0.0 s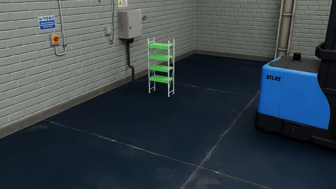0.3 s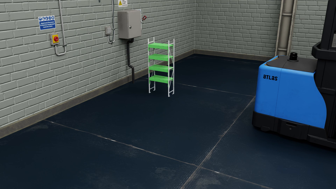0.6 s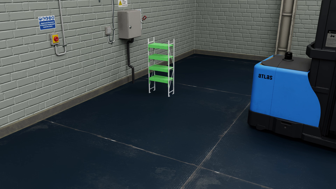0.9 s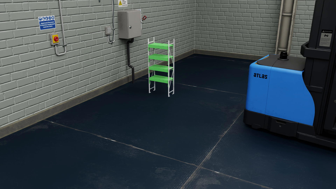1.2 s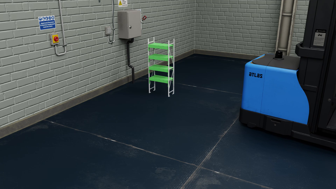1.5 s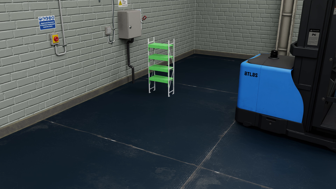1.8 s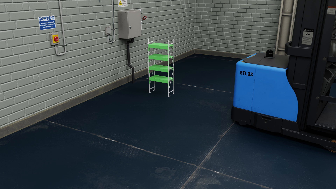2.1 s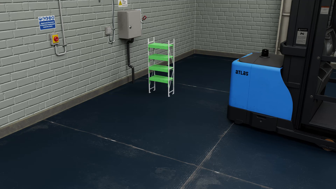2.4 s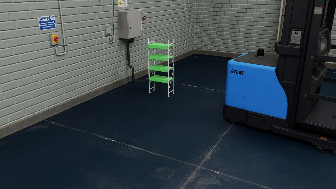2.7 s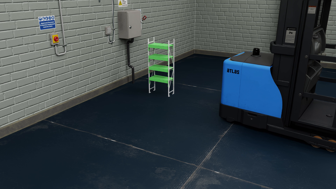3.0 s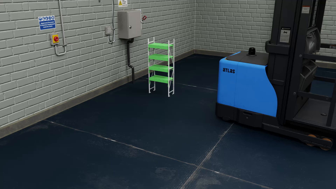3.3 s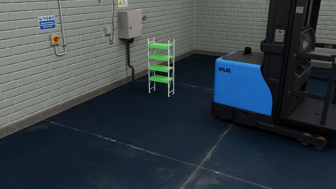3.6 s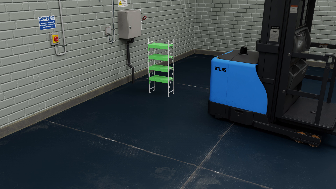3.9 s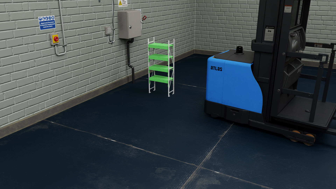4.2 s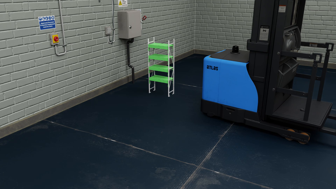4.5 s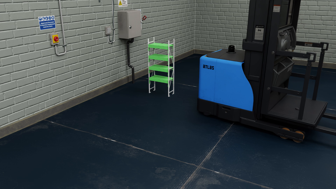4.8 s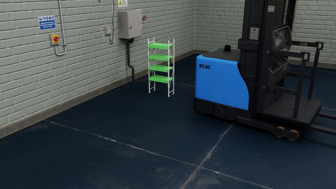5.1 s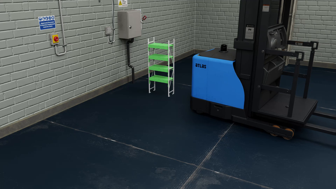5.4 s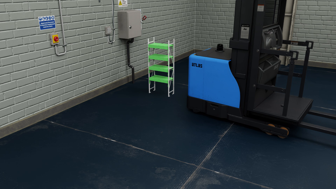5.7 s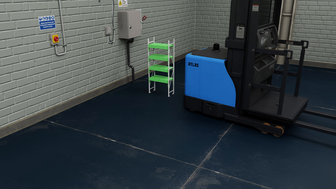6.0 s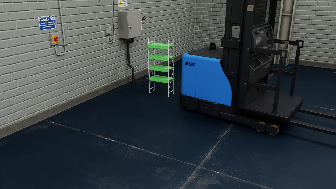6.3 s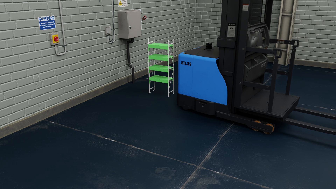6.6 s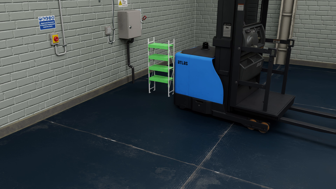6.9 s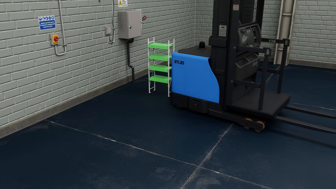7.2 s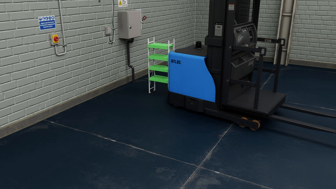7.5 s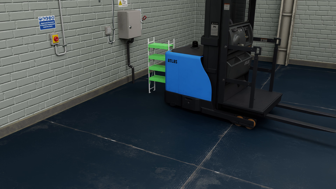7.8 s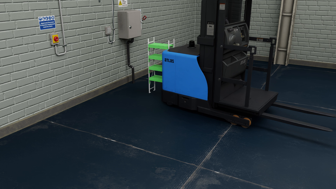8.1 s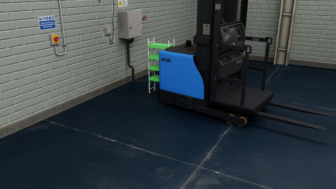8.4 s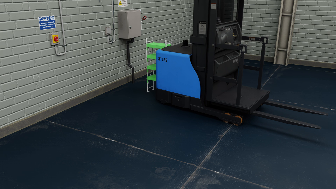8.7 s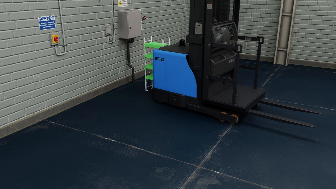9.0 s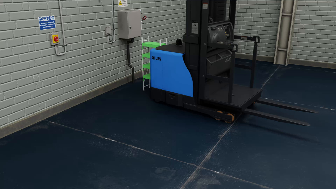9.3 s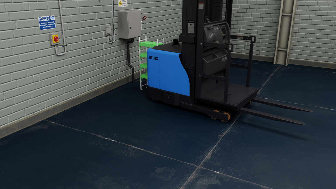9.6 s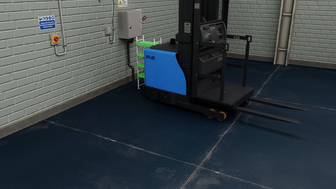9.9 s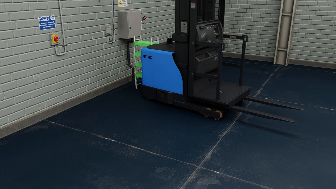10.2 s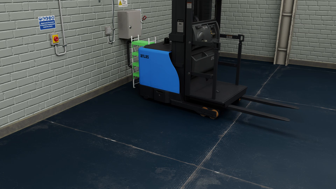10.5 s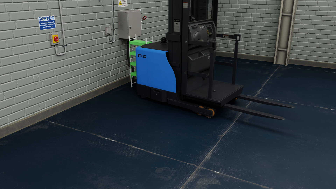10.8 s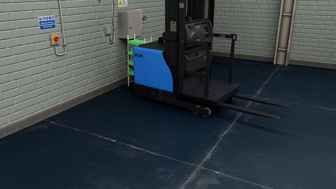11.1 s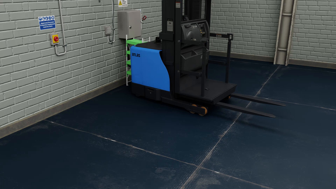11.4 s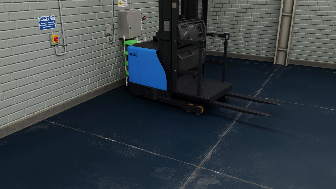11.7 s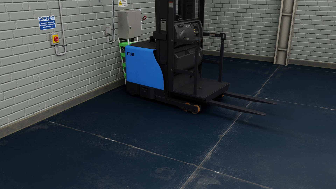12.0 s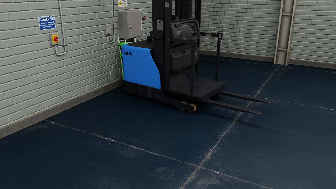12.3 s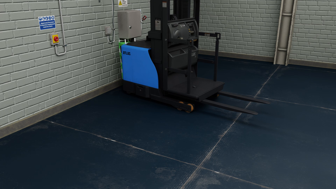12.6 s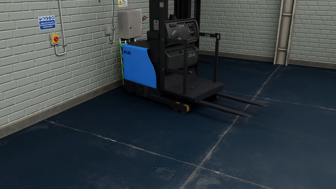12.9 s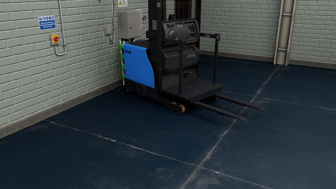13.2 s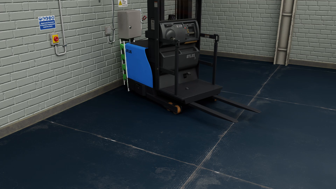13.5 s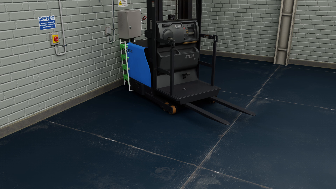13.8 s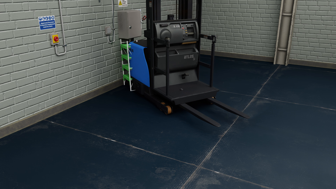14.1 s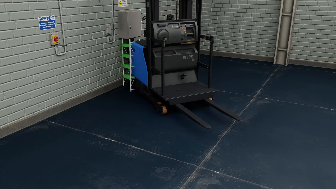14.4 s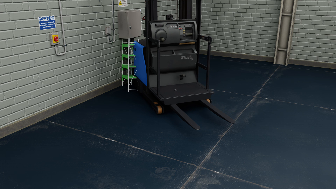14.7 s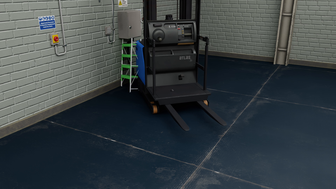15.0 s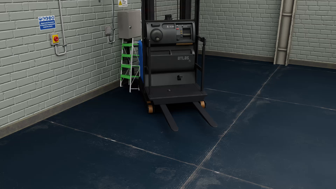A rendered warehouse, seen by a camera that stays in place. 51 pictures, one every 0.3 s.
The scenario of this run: A forklift runs into an object in its way.
